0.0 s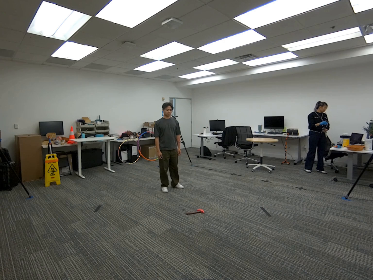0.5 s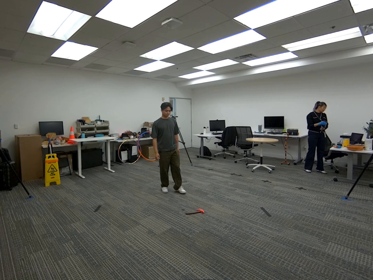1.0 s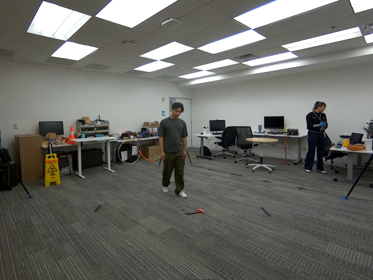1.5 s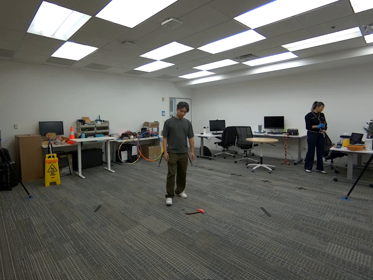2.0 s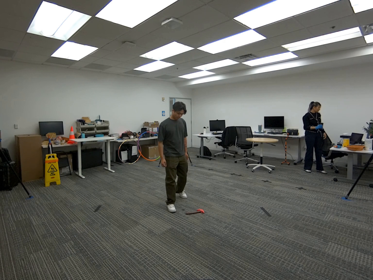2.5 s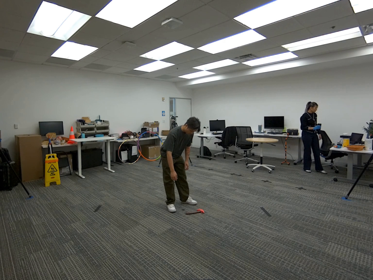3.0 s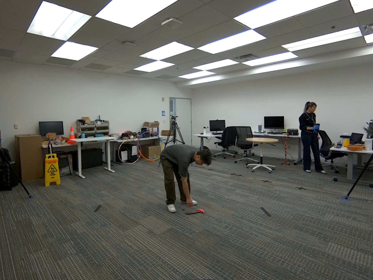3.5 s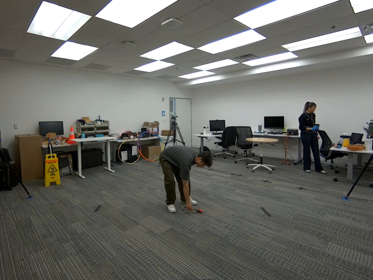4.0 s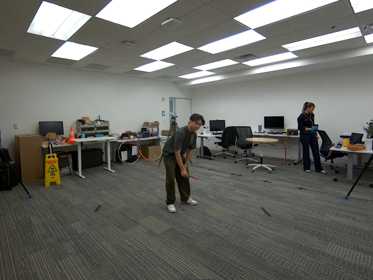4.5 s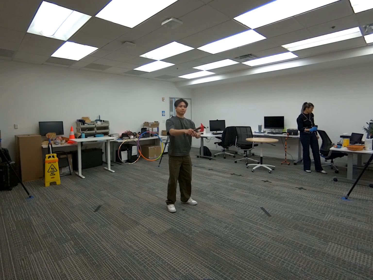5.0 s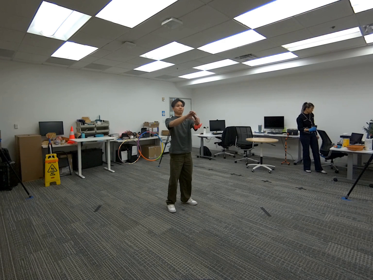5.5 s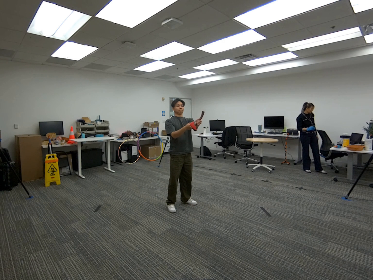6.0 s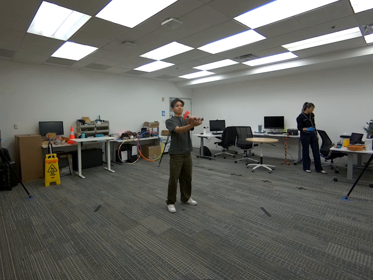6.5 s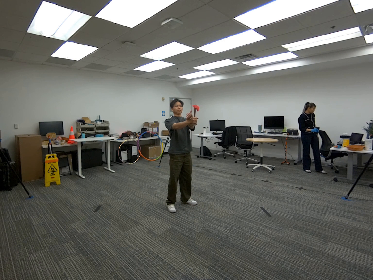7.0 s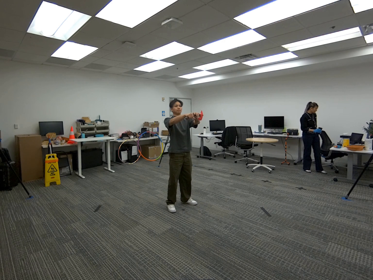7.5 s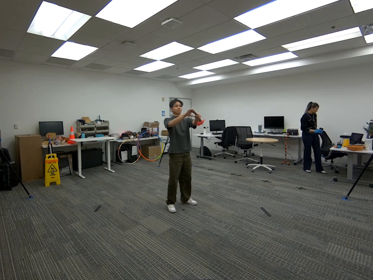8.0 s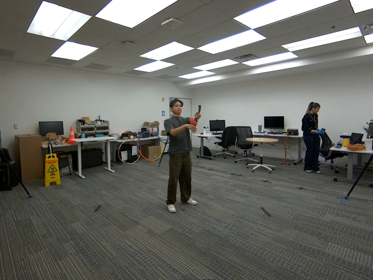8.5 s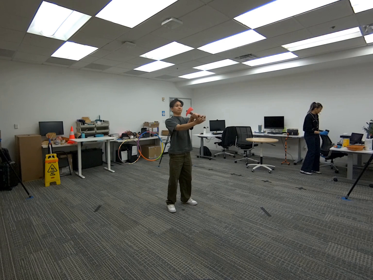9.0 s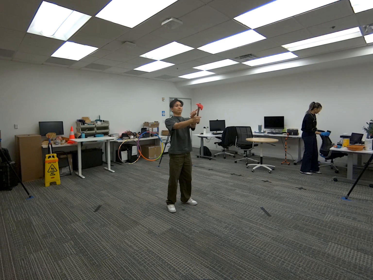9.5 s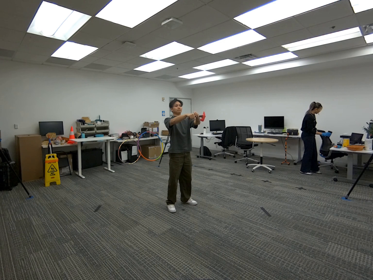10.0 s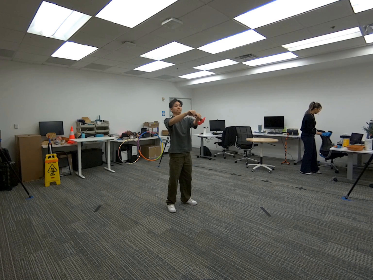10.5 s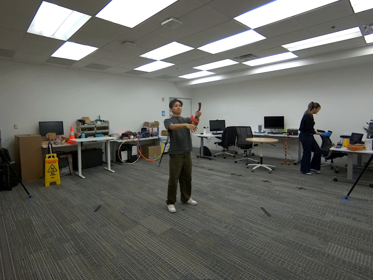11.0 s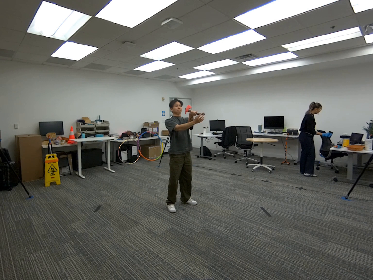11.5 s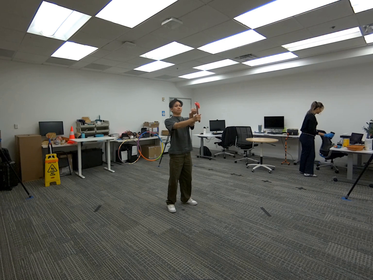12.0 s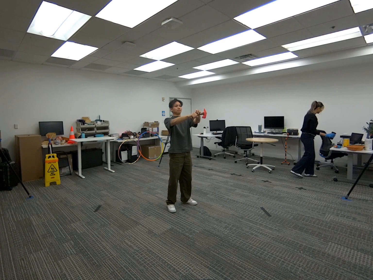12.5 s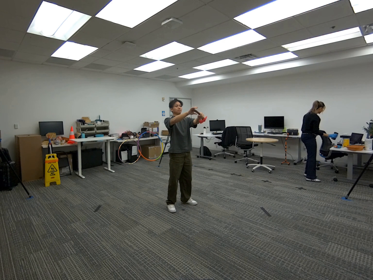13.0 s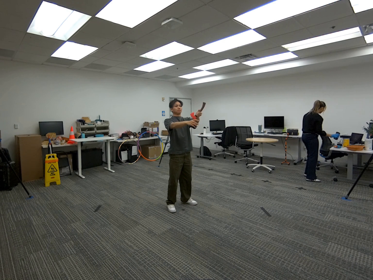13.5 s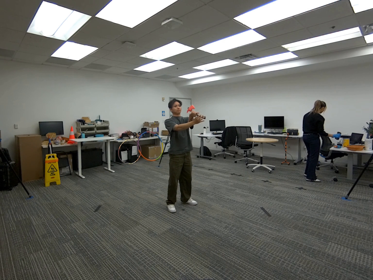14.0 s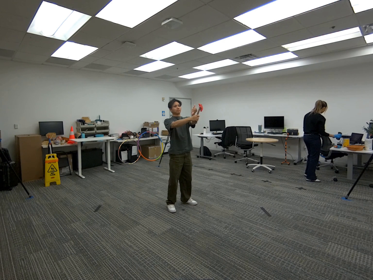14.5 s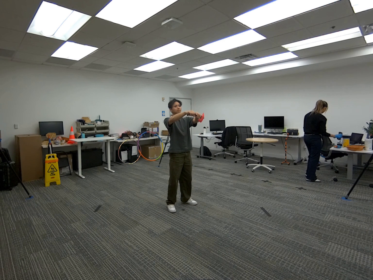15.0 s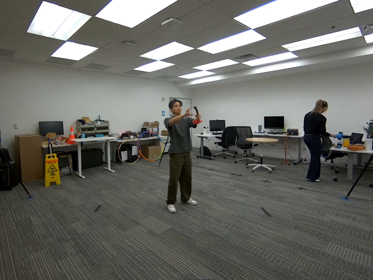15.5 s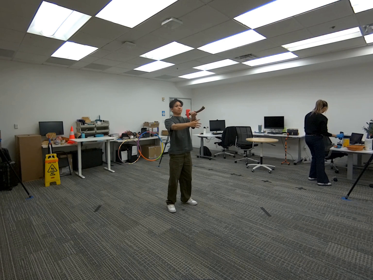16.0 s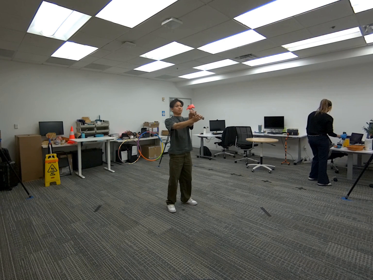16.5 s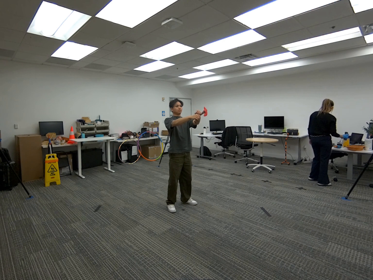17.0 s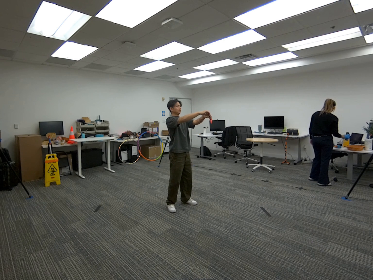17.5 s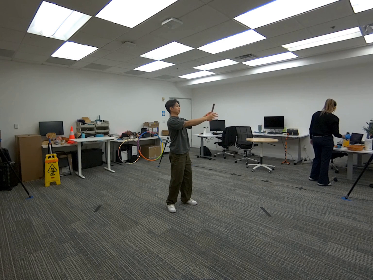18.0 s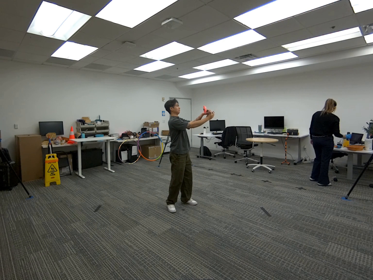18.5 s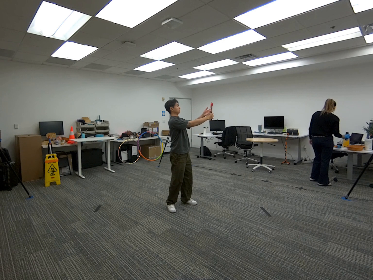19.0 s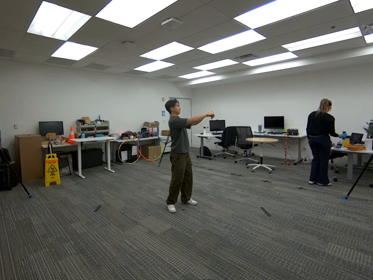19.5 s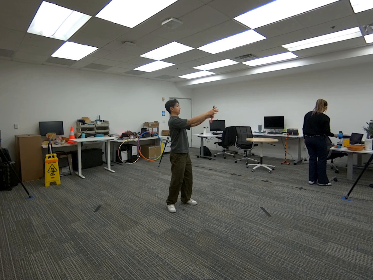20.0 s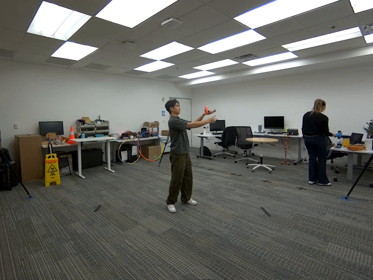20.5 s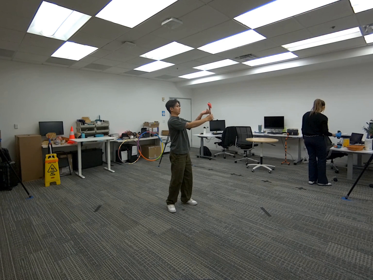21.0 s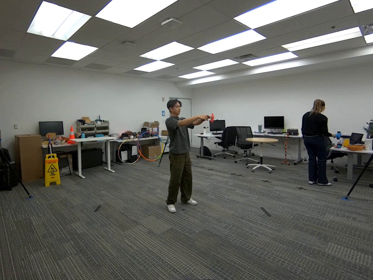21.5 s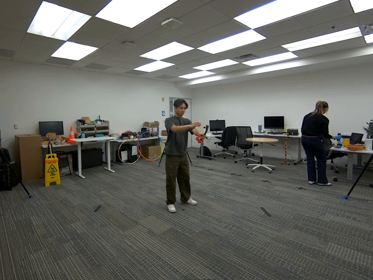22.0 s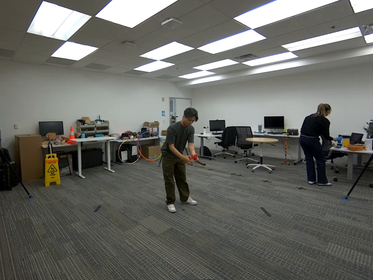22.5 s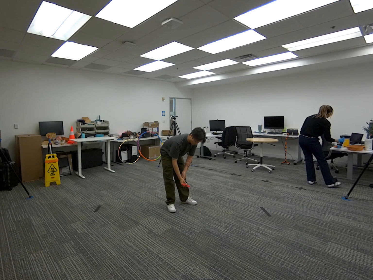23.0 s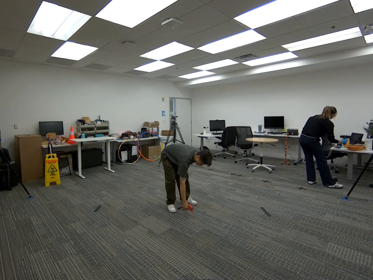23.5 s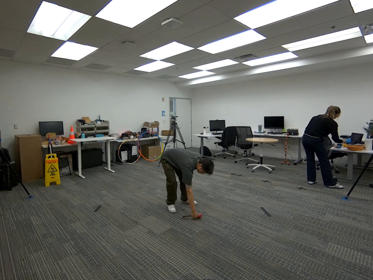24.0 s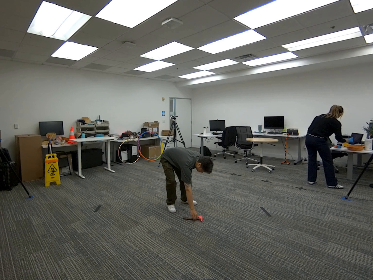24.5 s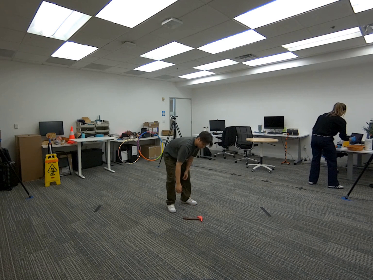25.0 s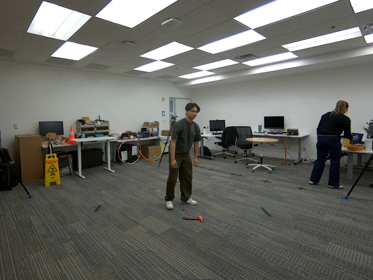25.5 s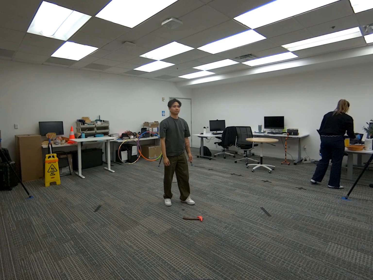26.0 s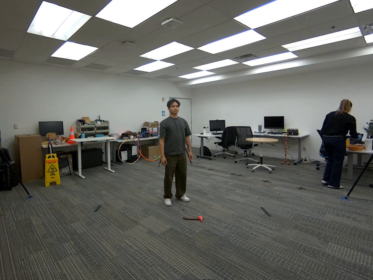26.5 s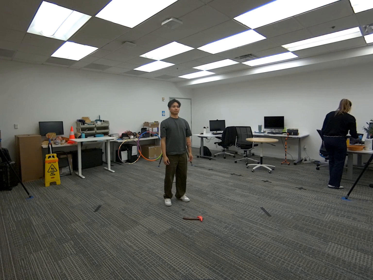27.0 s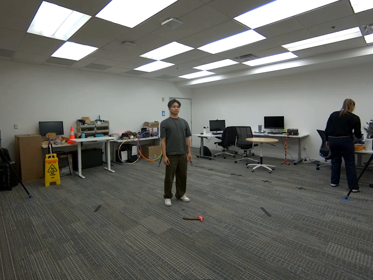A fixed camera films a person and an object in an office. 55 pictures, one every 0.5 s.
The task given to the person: Pick up the hatchet from the ground with your right hand, rotate the hatchet in midair with both hands, and place the hatchet back on the ground.
